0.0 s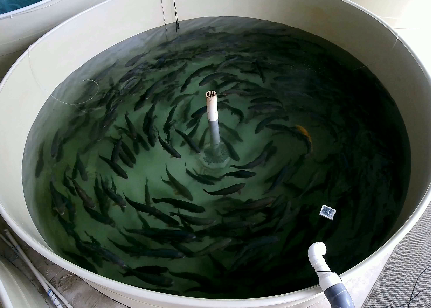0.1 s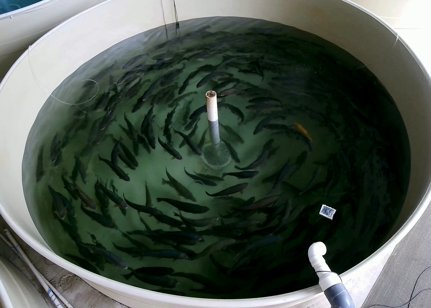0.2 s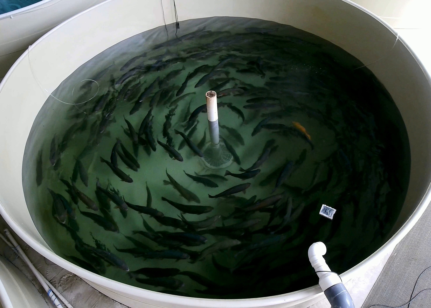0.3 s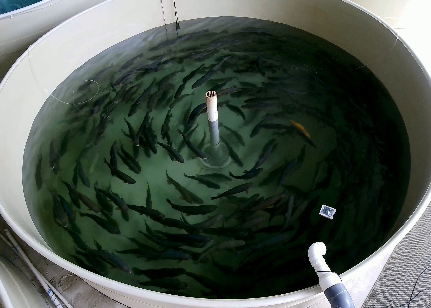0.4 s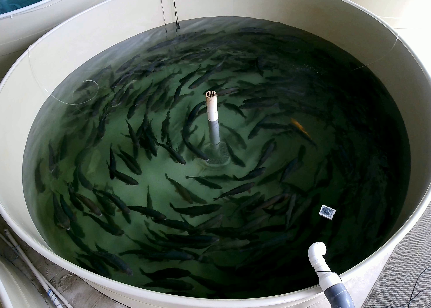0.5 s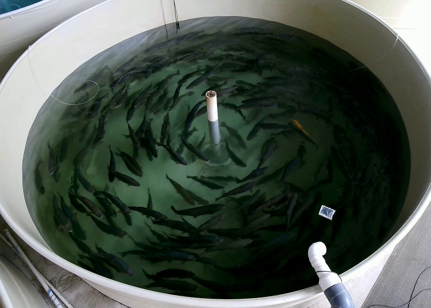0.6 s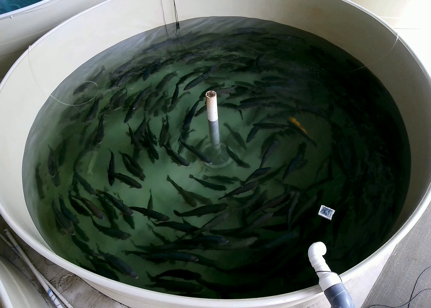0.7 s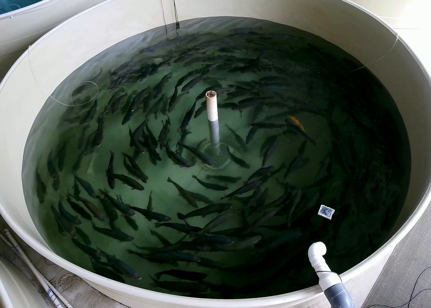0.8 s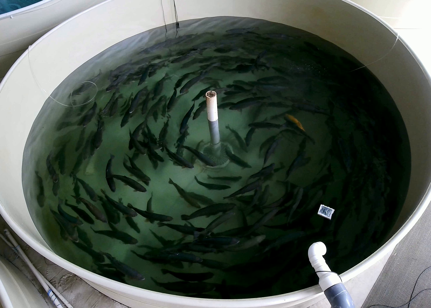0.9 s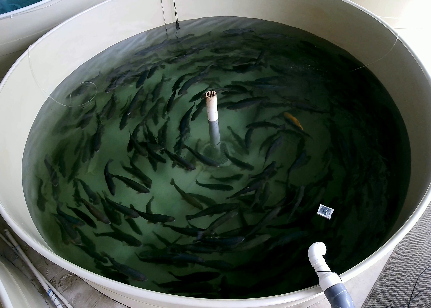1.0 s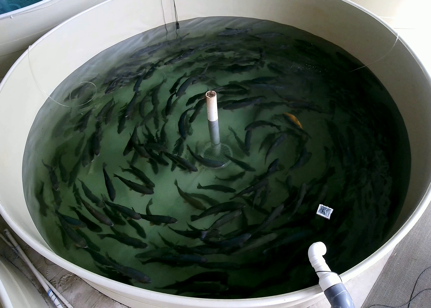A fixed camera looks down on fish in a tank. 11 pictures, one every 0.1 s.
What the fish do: Normal cruising.
